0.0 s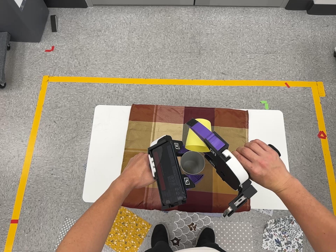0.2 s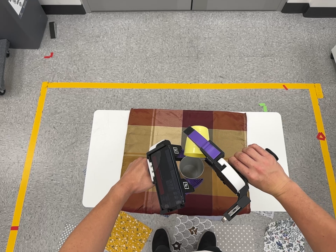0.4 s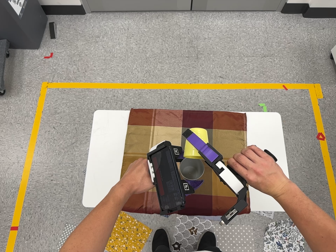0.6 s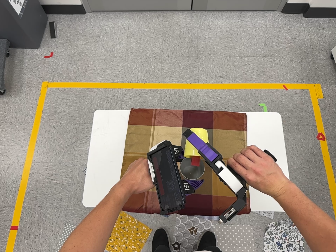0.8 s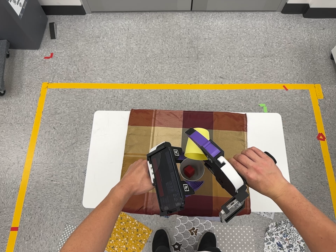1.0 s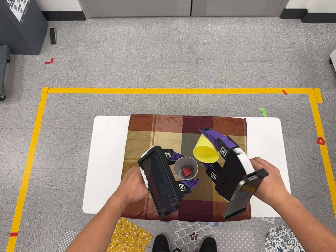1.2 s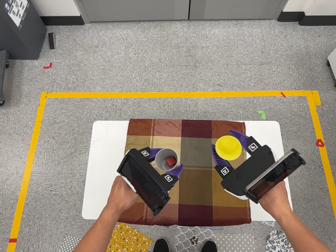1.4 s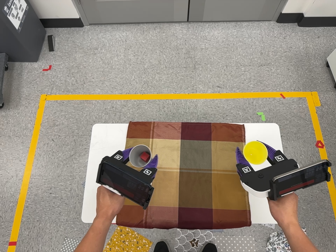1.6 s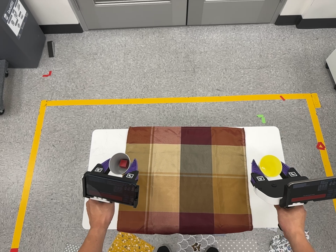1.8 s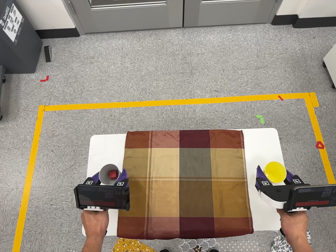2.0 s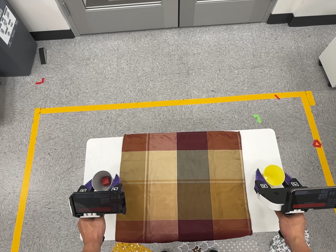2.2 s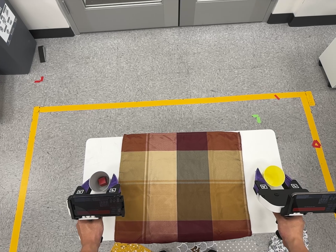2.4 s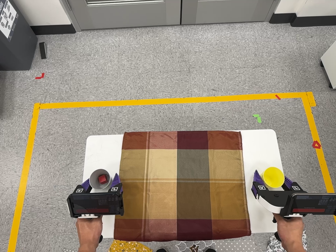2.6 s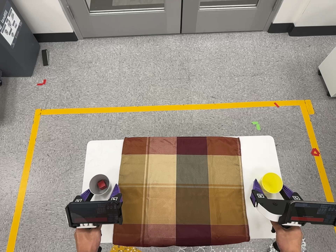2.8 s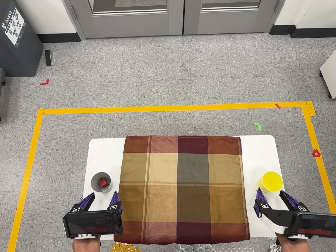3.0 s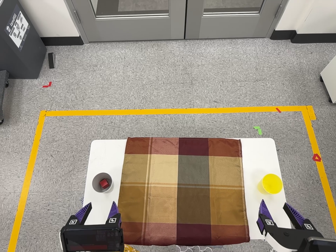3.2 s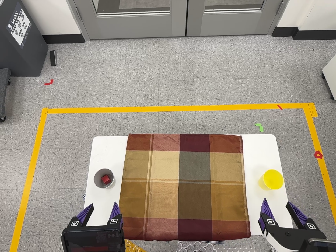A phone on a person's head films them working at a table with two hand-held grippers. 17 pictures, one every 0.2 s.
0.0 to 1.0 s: The camera shifts only a little, or ends up much as it began.
1.0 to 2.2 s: The camera travels toward the top of its view, about 6 cm, so close, fixed things drift downward.
2.2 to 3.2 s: The camera travels toward the bottom of its view, about 5 cm.
The film runs forward here.
